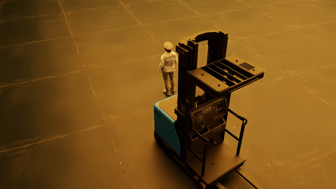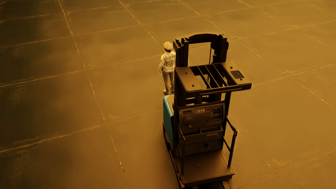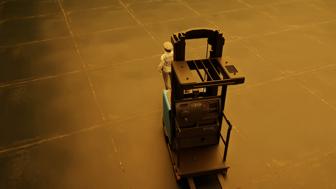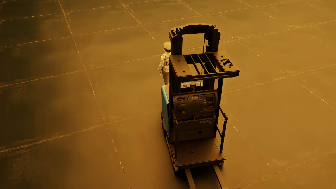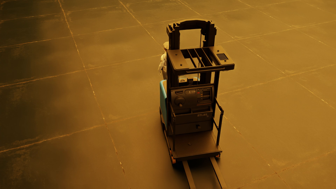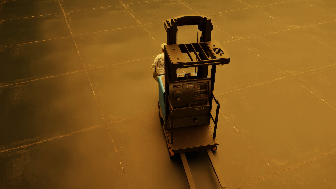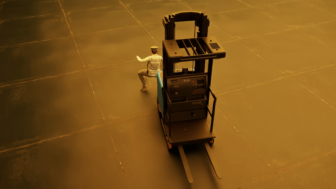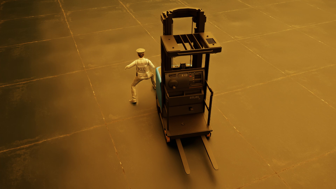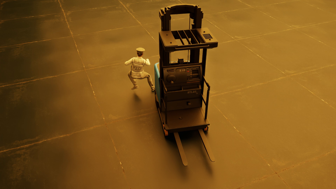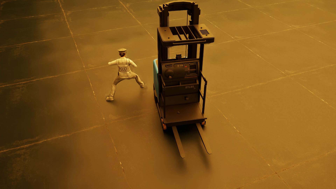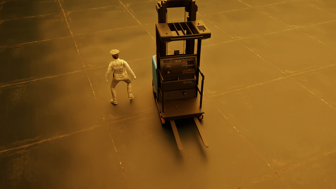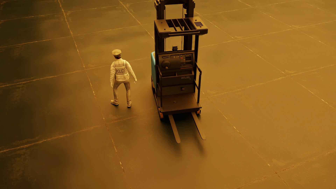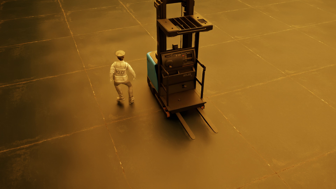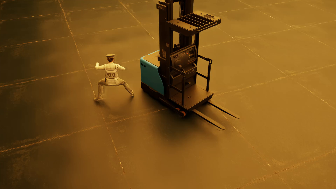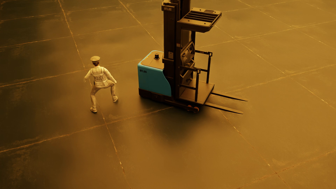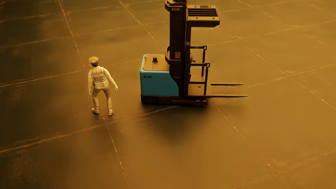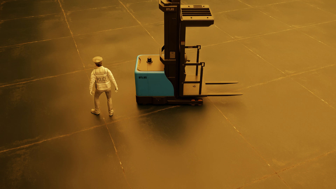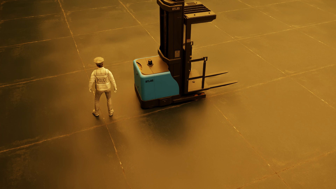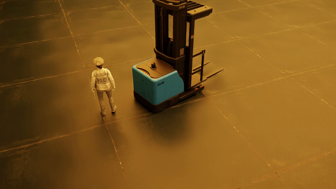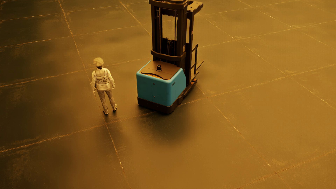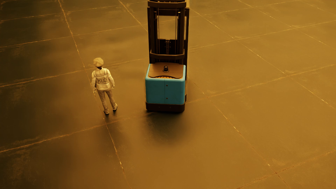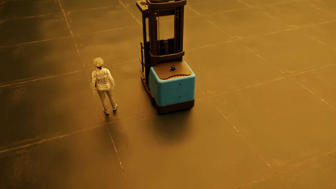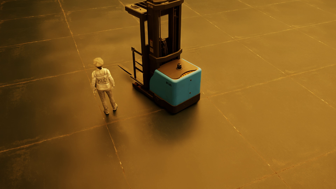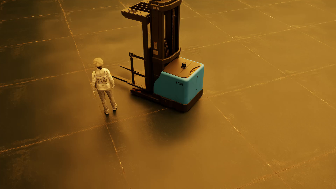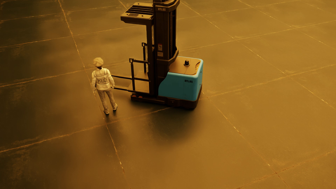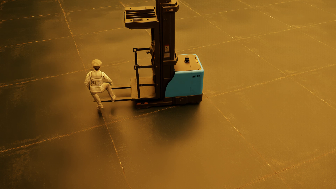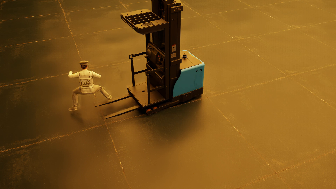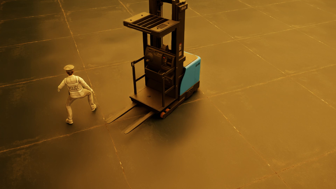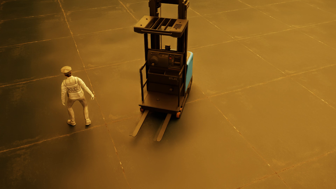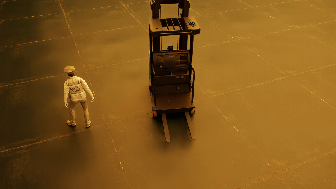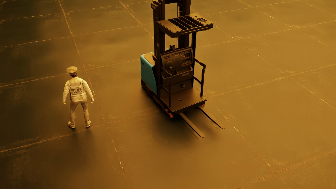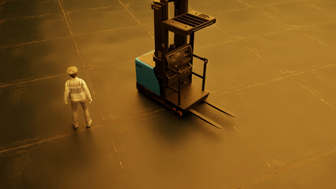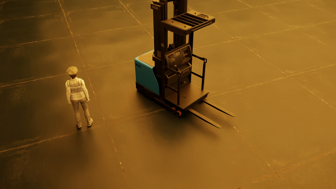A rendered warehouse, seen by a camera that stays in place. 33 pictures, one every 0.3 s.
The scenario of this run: Near miss between a forklift and a person.
